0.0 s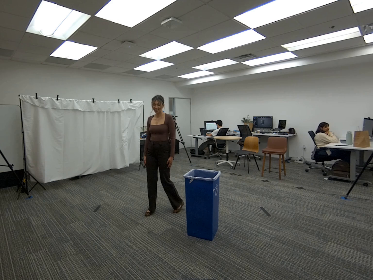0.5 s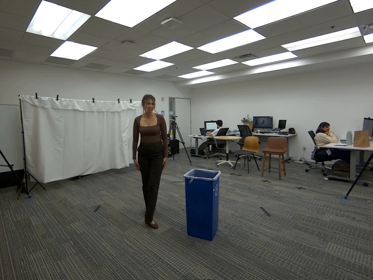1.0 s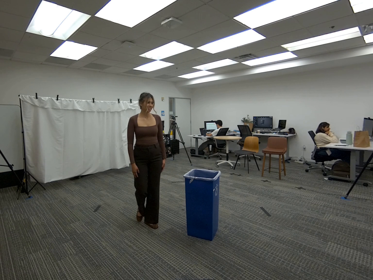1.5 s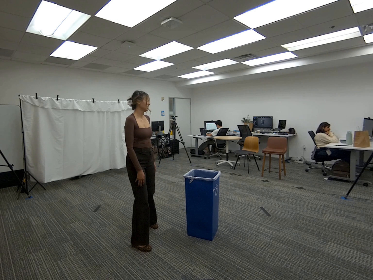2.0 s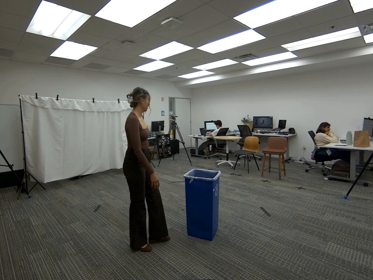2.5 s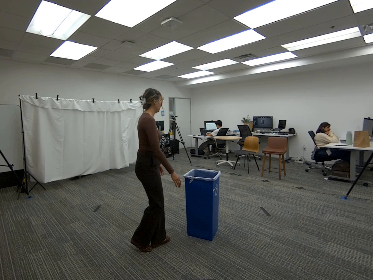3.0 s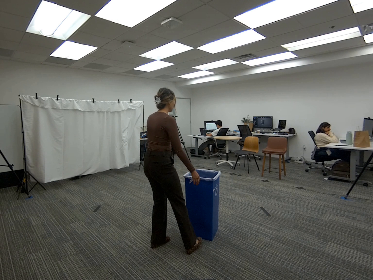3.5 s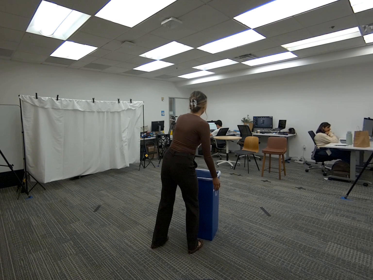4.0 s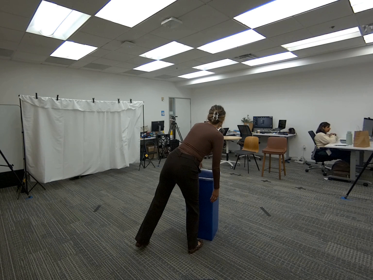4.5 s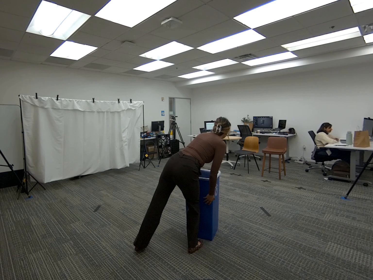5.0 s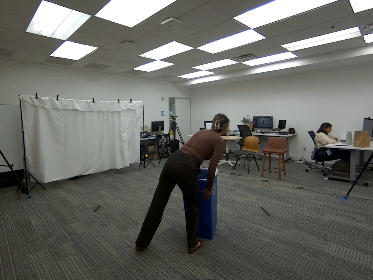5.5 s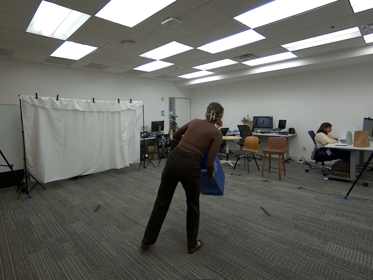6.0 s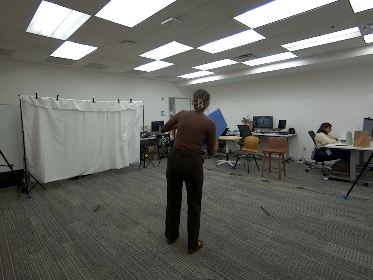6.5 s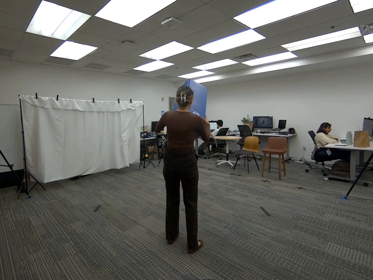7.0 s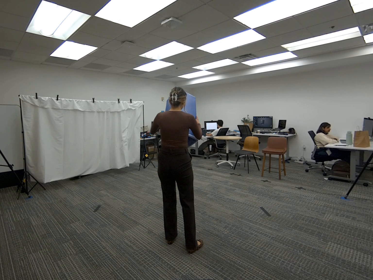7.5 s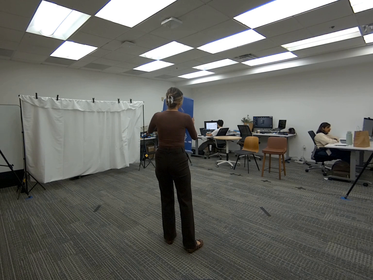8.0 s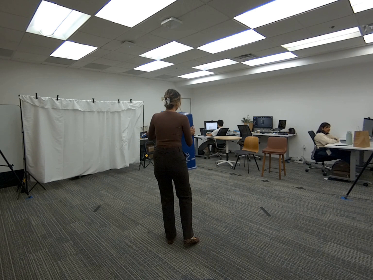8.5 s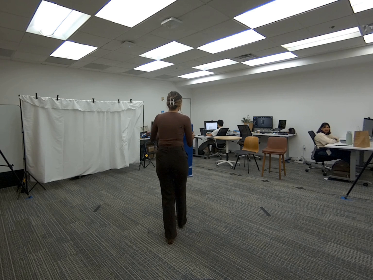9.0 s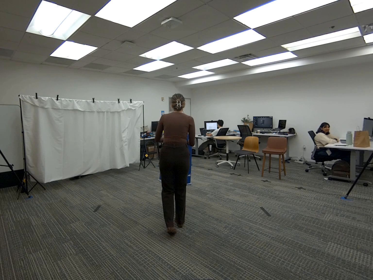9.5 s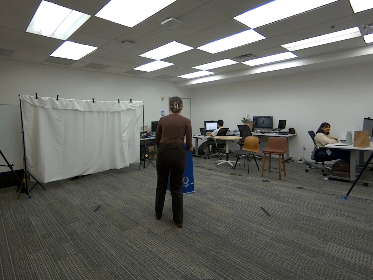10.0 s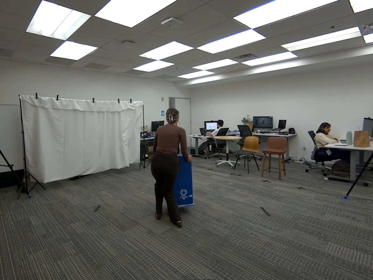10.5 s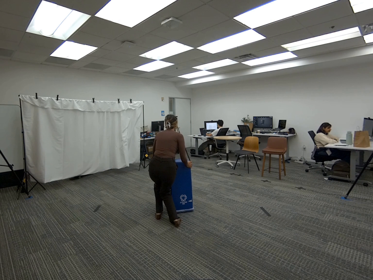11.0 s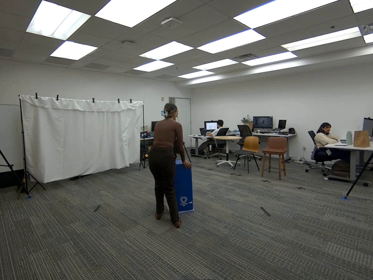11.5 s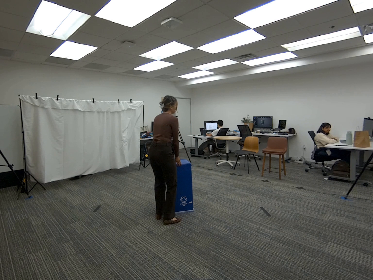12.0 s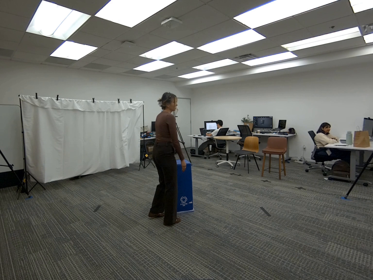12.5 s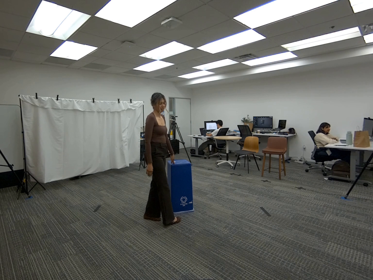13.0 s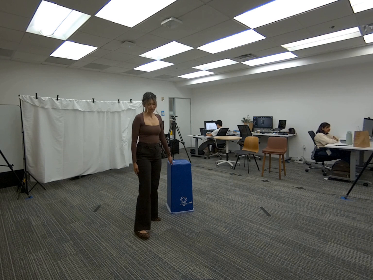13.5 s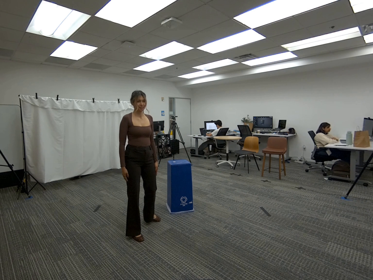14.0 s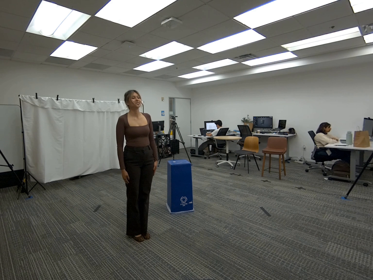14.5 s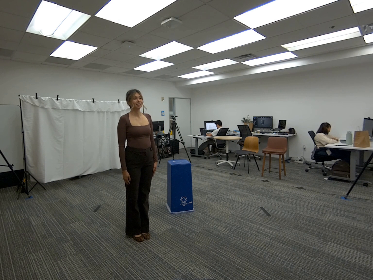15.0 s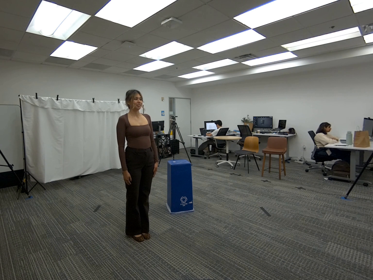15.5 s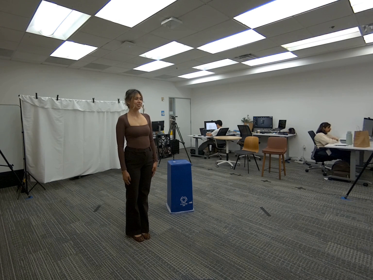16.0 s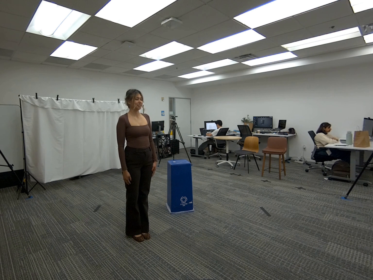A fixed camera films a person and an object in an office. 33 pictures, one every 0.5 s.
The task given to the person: Walk over to the blue trash can. Use both hands to rotate the blue trash can upside down.
